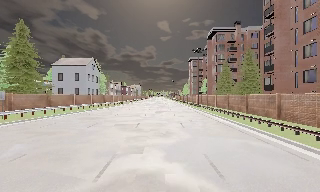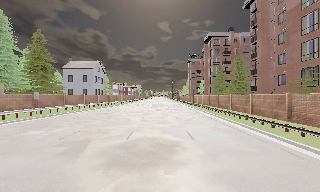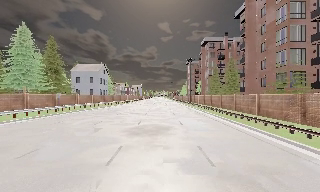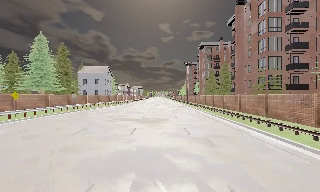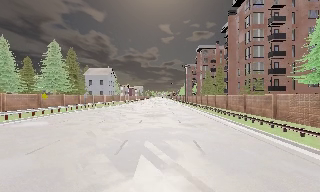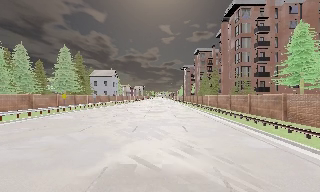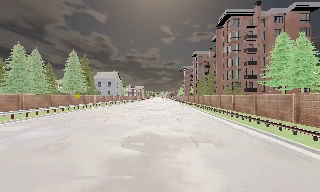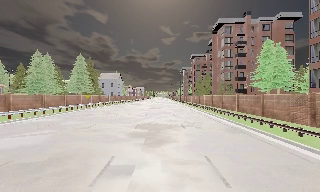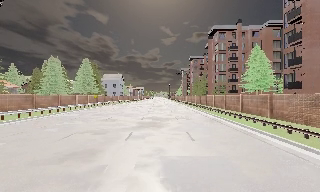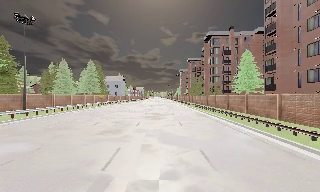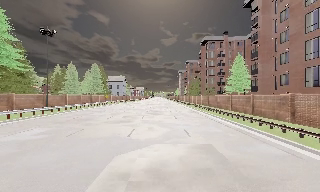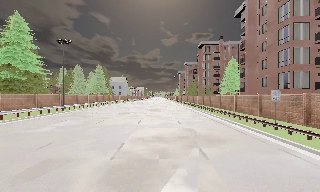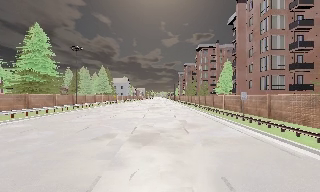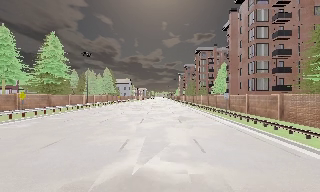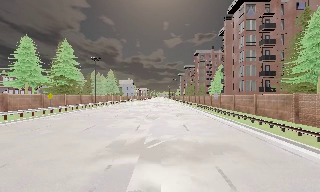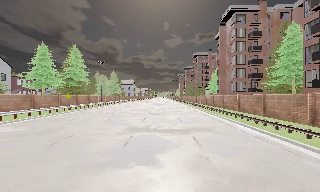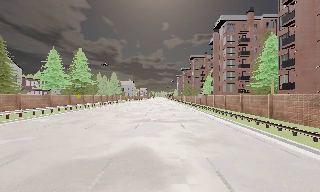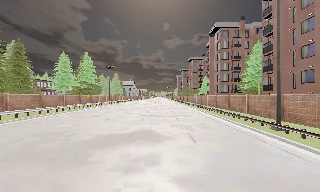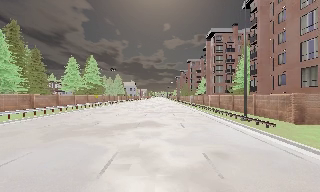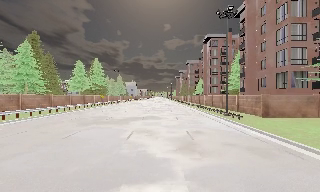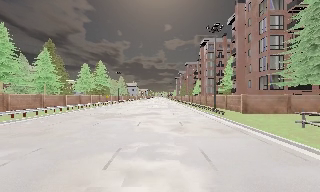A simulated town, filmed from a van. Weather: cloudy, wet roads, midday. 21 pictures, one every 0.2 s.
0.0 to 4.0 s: The camera travels backward, about 80 m, so what stands in front gets smaller.
The film runs backward here.
